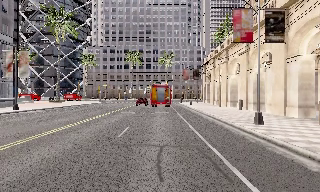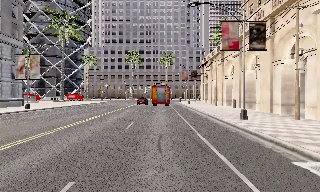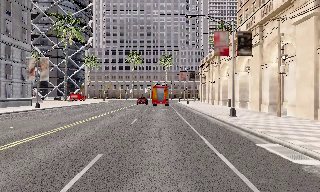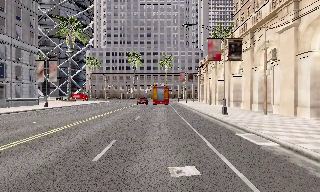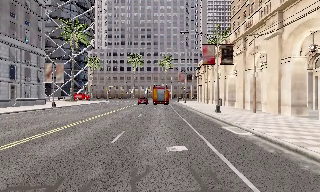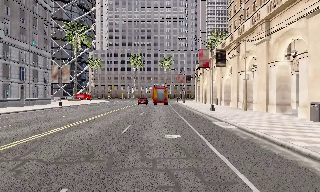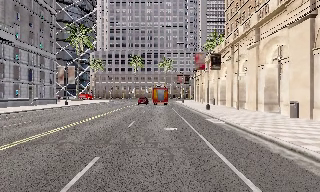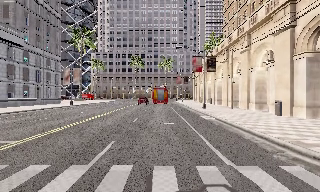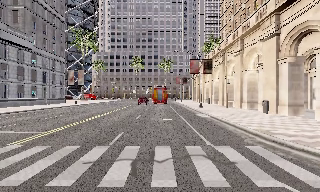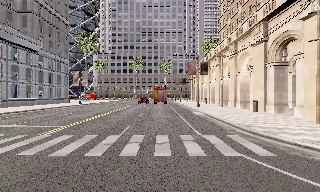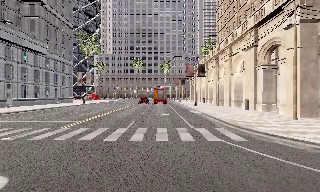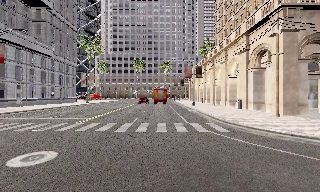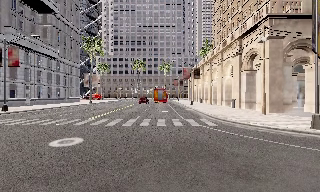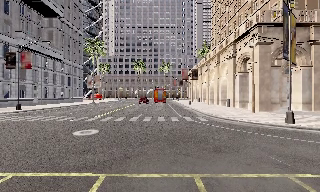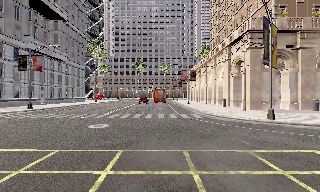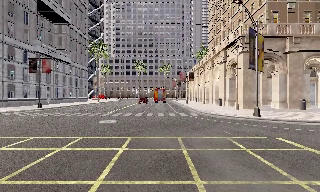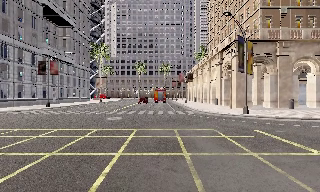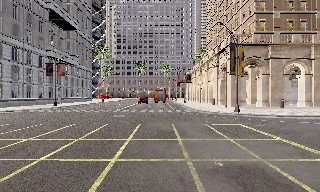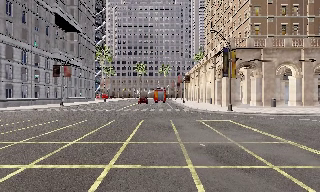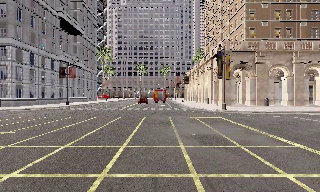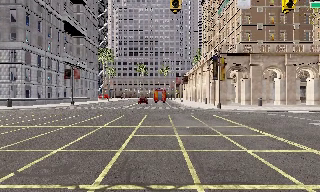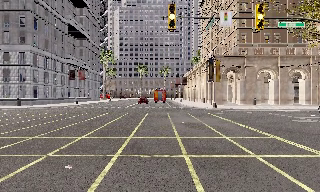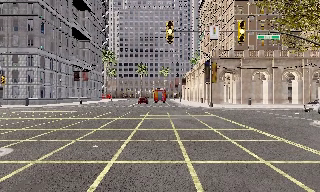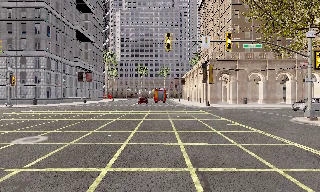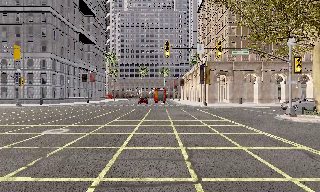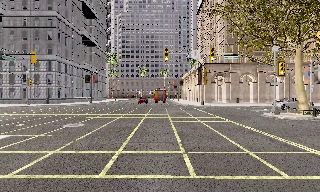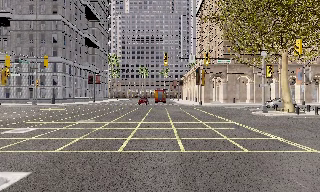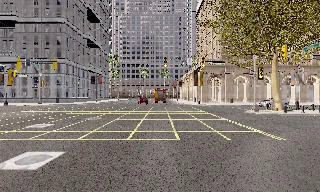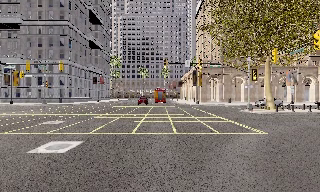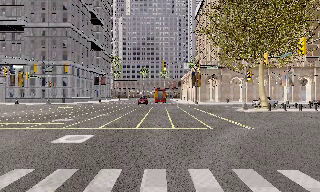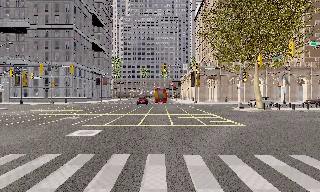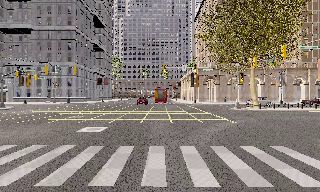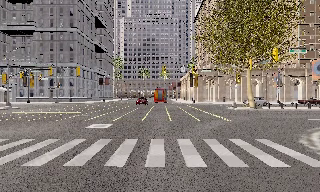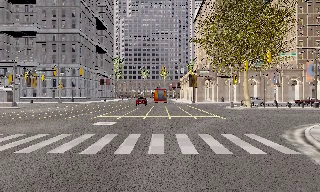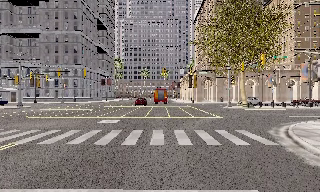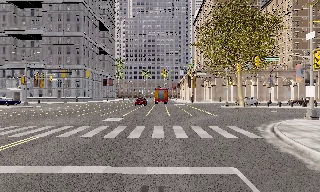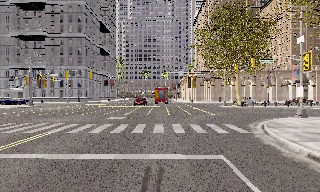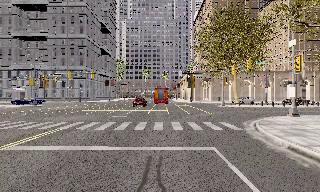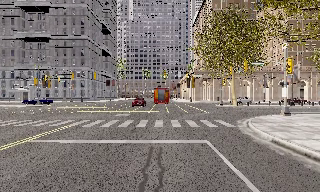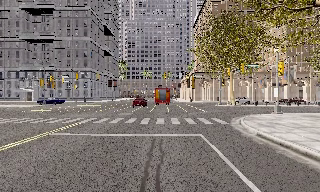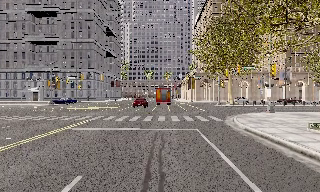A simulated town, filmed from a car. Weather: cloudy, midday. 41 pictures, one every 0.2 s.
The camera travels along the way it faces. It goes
backward.
0.0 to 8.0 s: The camera travels backward, about 55 m, so what stands in front gets smaller. It loses speed.
The film runs backward here.
